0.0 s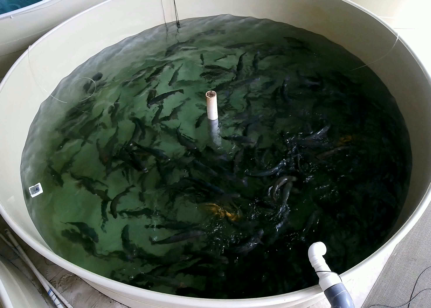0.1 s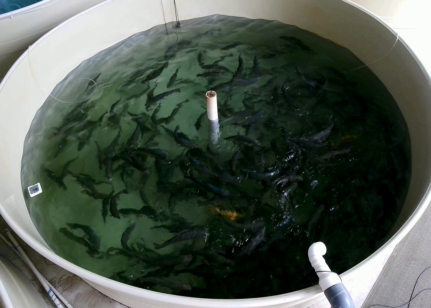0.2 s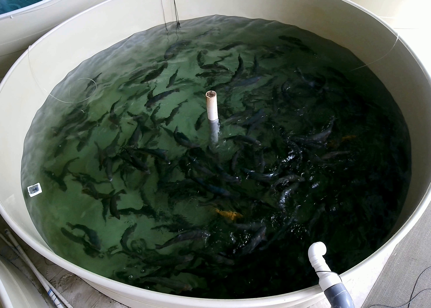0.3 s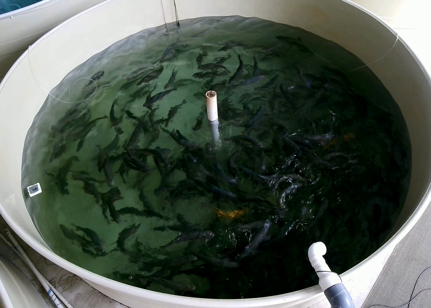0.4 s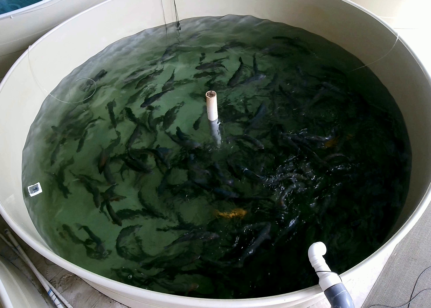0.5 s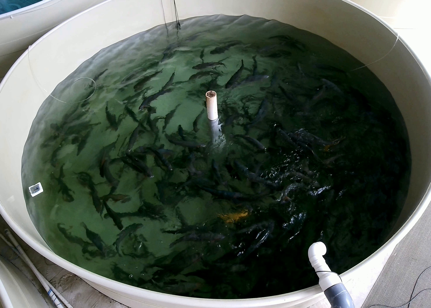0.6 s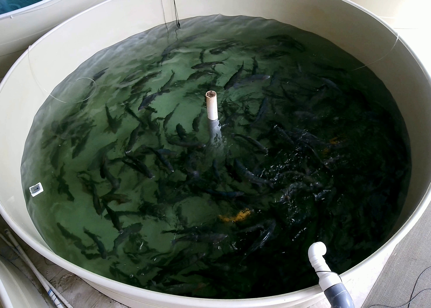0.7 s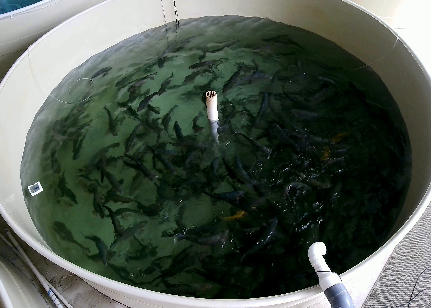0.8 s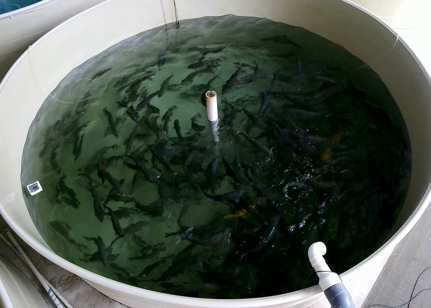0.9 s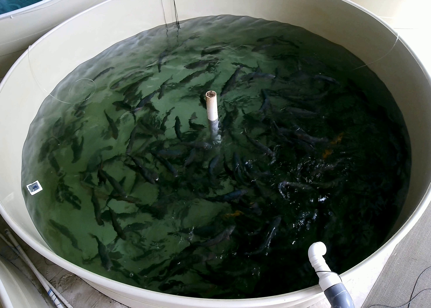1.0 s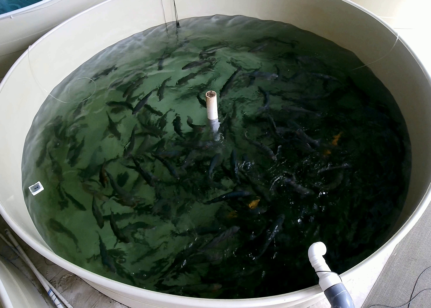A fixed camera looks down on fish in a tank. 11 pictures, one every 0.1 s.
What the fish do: Foraging.
